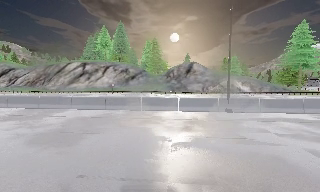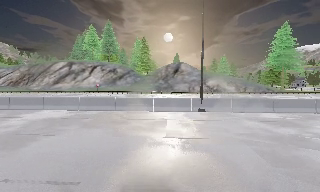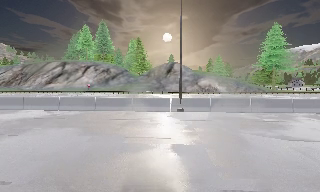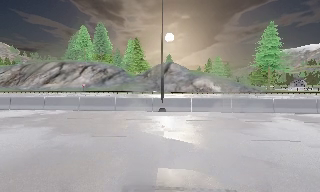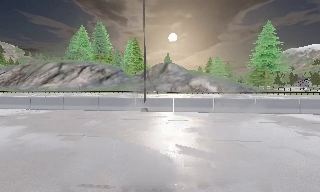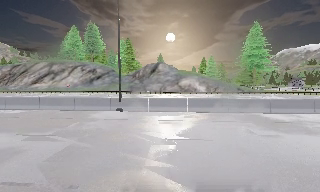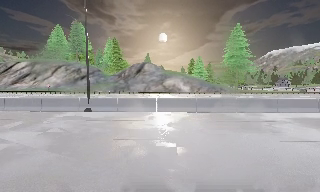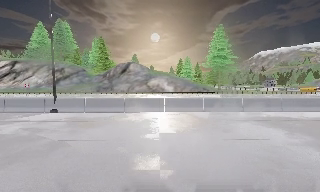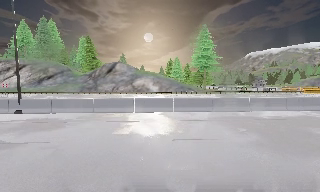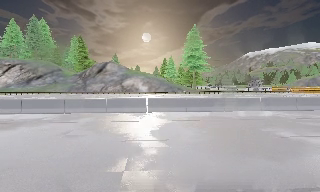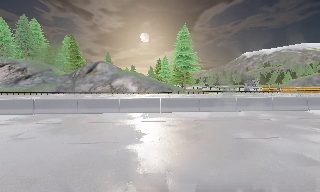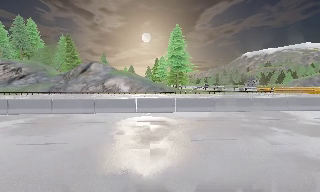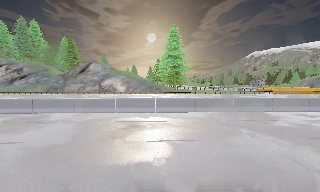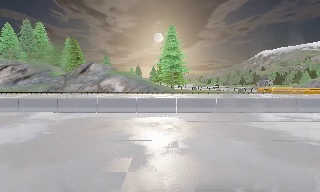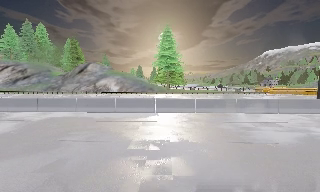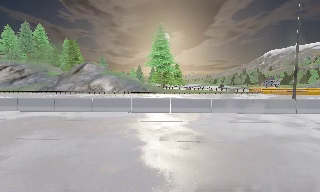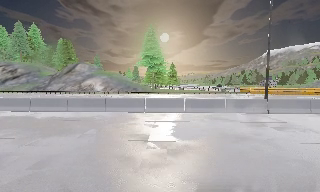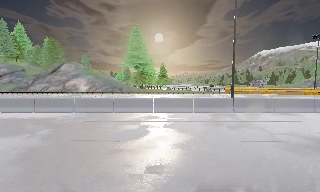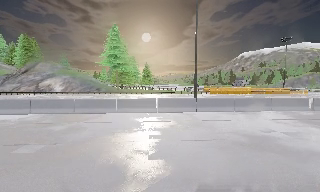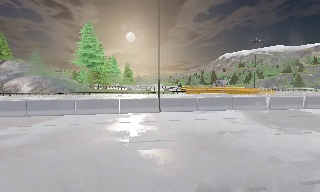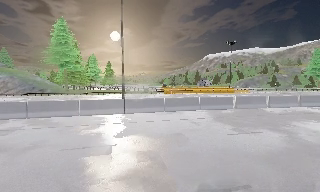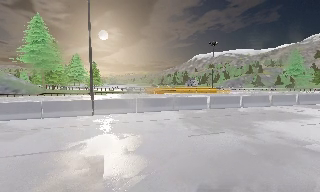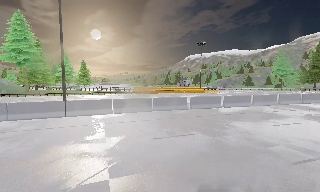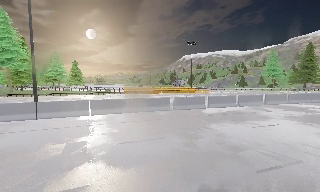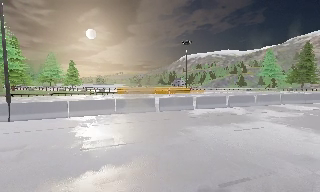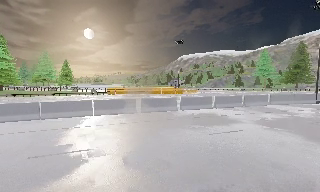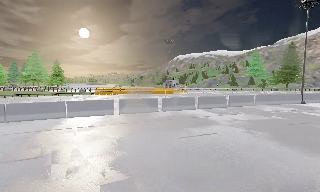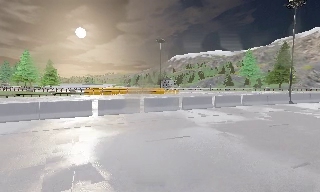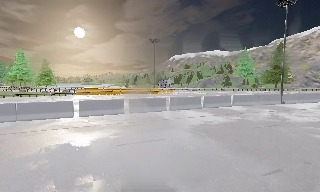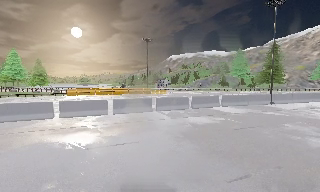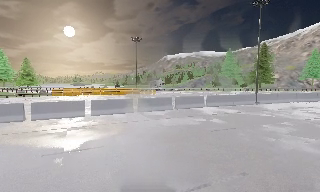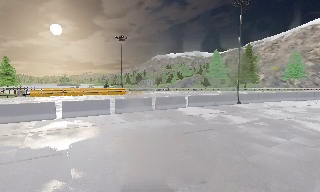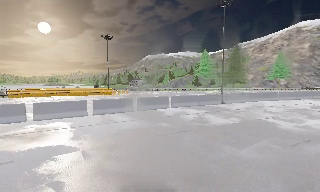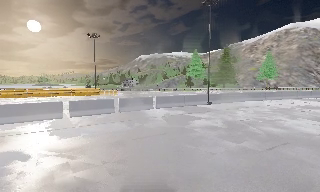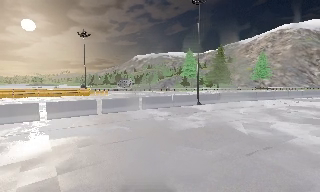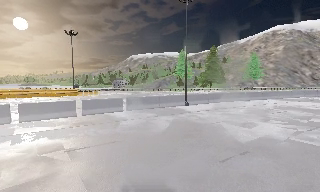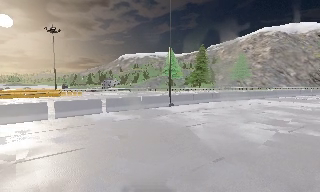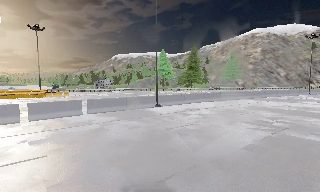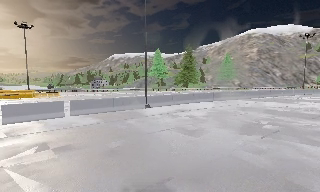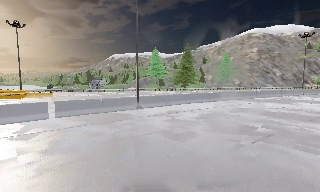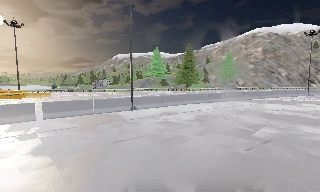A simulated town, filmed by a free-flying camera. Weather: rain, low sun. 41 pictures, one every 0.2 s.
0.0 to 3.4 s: The camera travels to its right, about 35 m, so close, fixed things drift to the left.
3.4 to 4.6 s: The camera swings to its right by about 20 degrees, and the scene slides to the left. It travels to its right, about 10 m, so close, fixed things drift to the left.
4.6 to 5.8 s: The camera travels to its right, about 8 m, so close, fixed things drift to the left.
5.8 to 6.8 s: The camera pans to its right, which is clockwise from overhead, by about 10 degrees. It travels to its right and forward, about 5 m, so close, fixed things drift to the left.
6.8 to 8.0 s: The camera travels to its right and forward, about 6 m, so close, fixed things drift to the left.
The film runs forward here.
